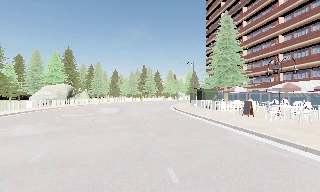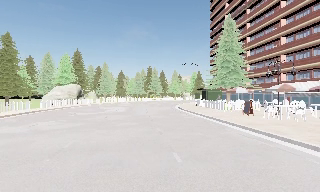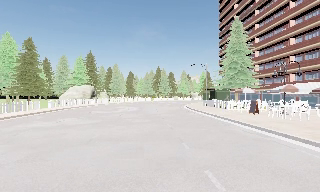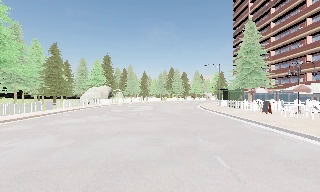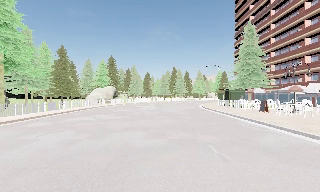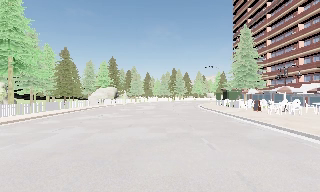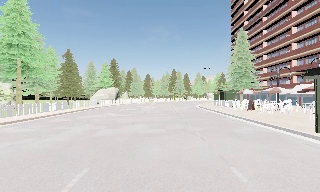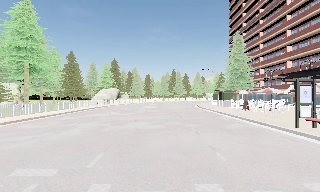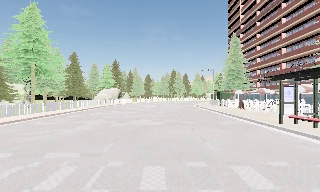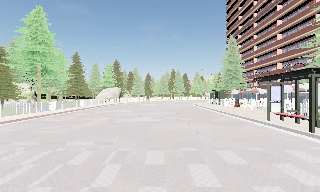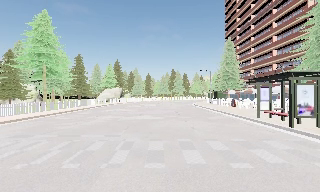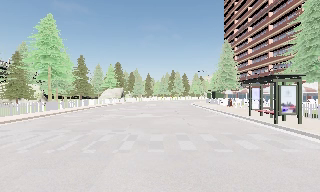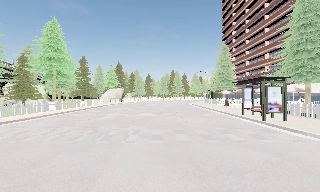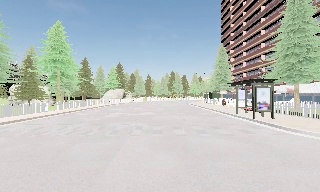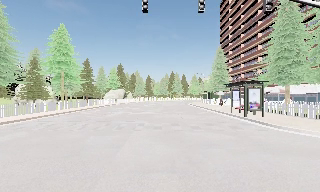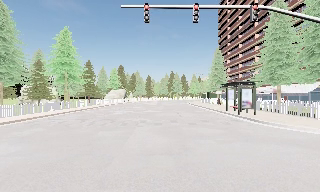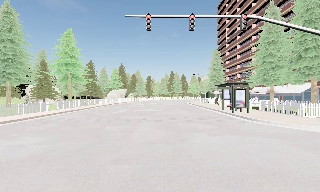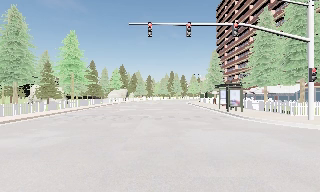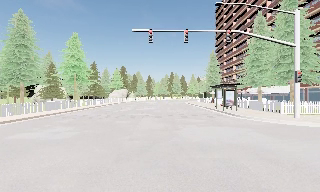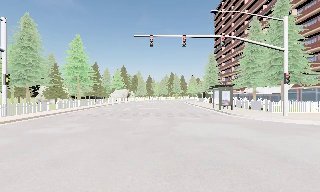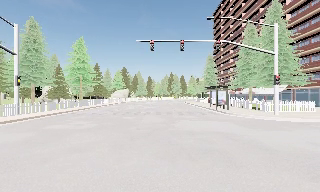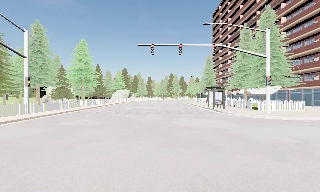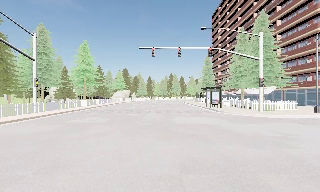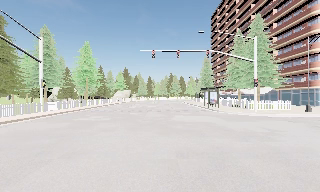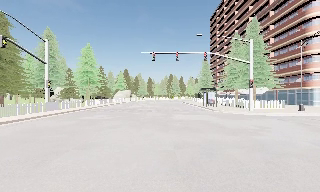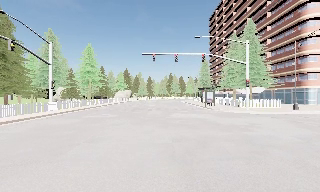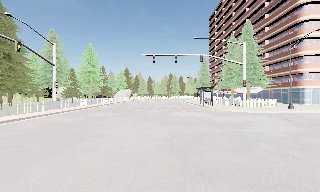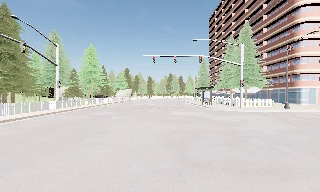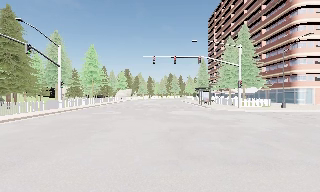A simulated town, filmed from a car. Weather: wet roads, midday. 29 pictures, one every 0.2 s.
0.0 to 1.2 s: The scene slides to the right, as the camera pans about 10 degrees to its left. It travels backward, about 6 m, so what stands in front gets smaller.
1.2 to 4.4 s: The camera travels backward, about 17 m, so what stands in front gets smaller.
4.4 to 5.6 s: The camera travels backward, about 4 m, so what stands in front gets smaller. It loses speed.
The film runs backward here.
